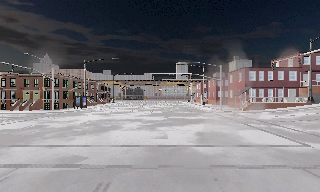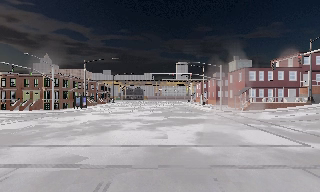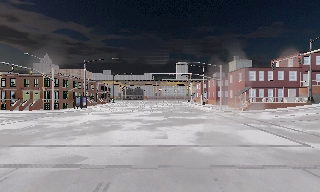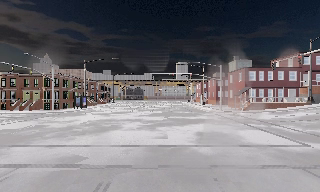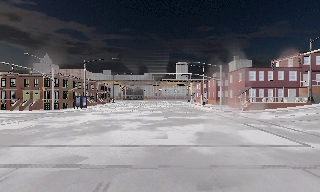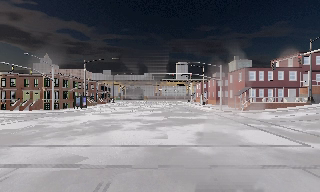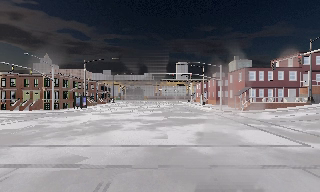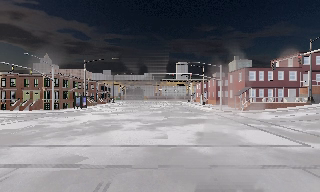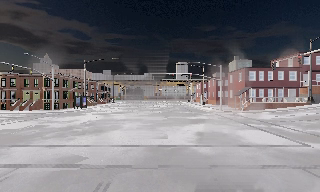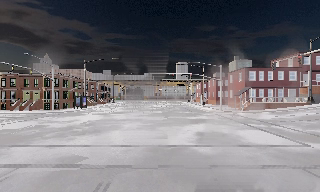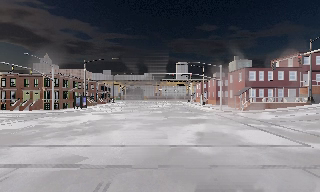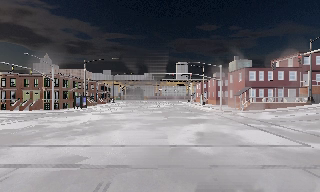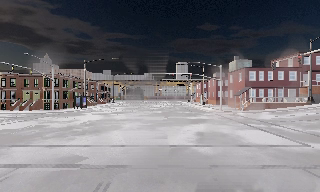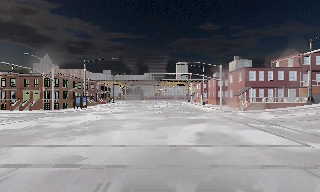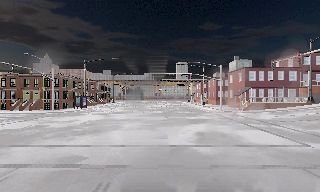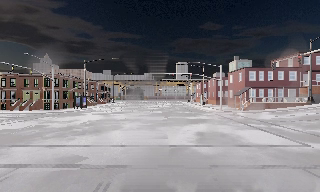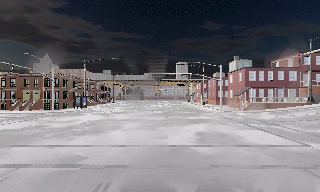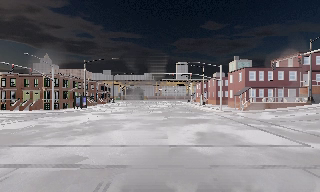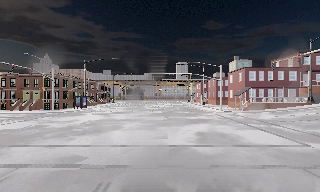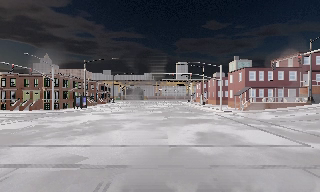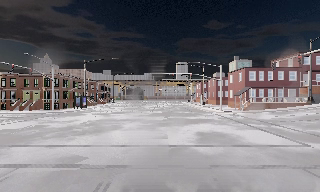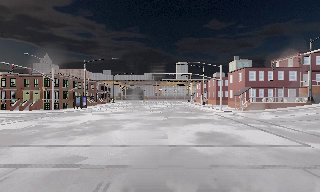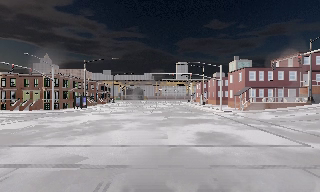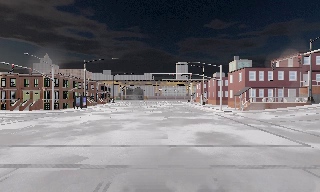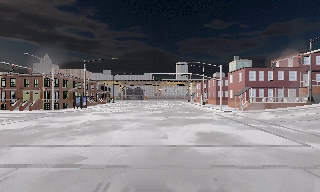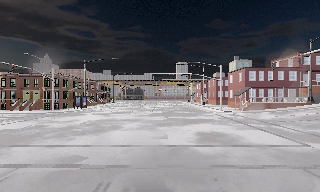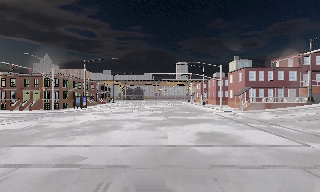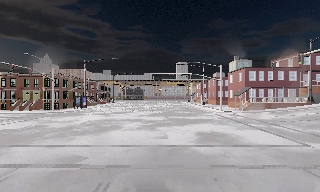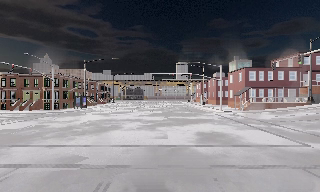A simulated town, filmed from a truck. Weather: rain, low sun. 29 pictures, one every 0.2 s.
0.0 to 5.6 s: The camera keeps its place and its aim.
The film runs forward here.
